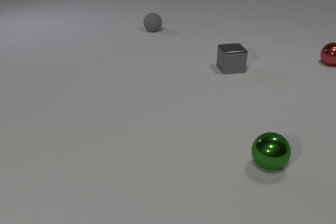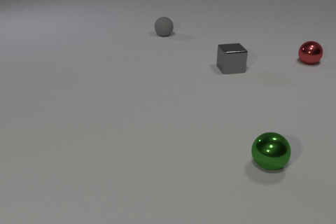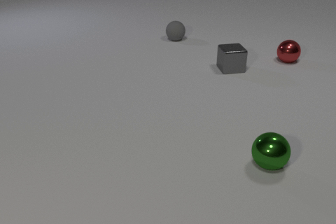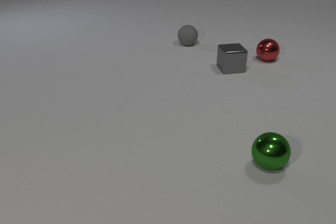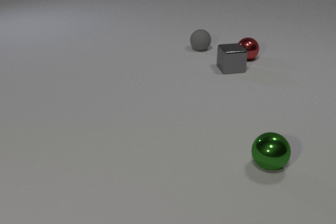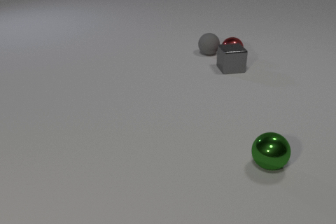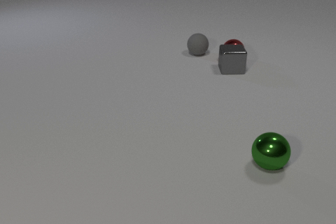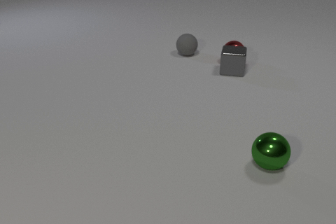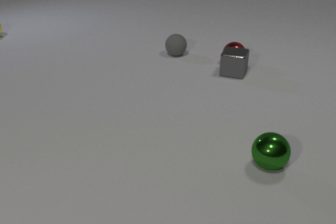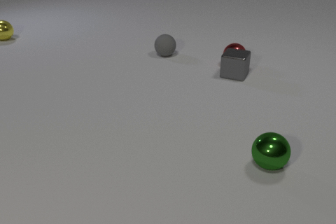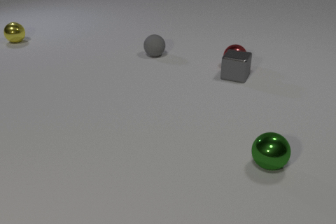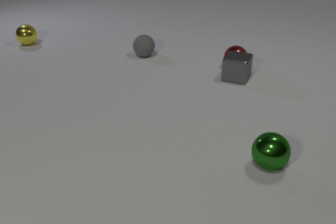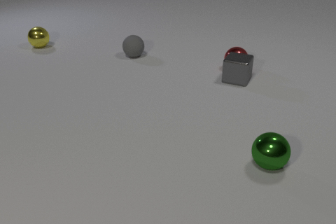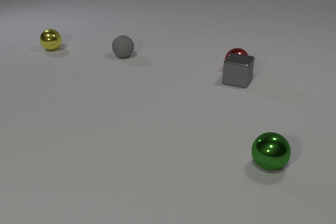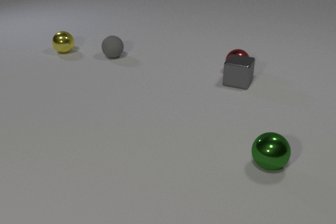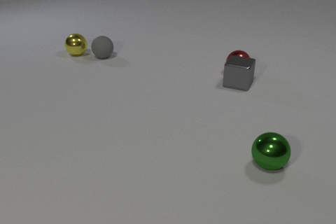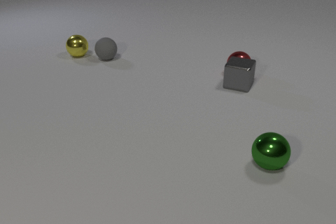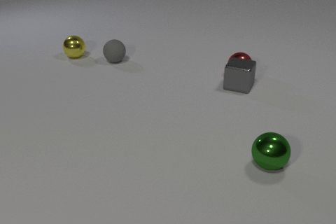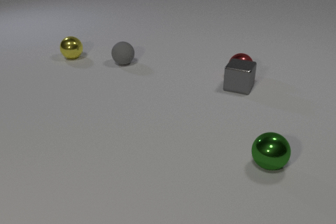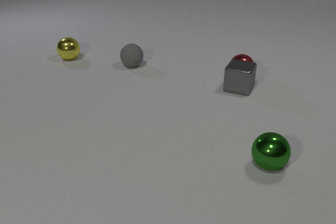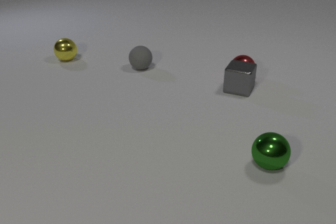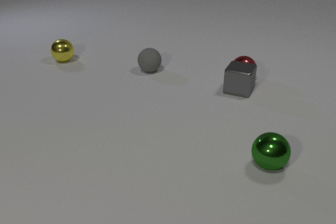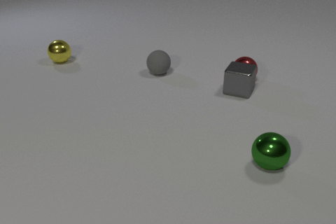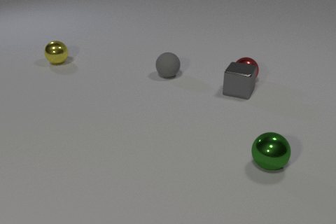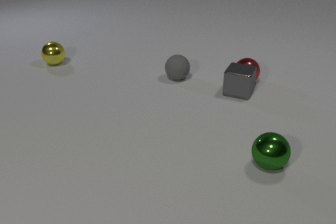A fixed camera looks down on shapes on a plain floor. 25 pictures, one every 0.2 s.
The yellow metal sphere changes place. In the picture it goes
toward the camera.
The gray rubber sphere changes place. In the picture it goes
toward the camera.
0.0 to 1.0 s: The red metal sphere rolls to the left. The gray rubber sphere rolls toward the camera and to the right. The red metal sphere and the gray rubber sphere collide.
1.0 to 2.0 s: The red metal sphere rolls toward the camera. The gray rubber sphere rolls to the left. The gray metal cube slides toward the camera, spins so that its near face slides to the left, clockwise seen from above. The yellow metal sphere comes in at the left edge, rolls toward the camera and to the right. The red metal sphere and the gray metal cube collide.
2.0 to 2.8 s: The red metal sphere rolls toward the camera. The gray rubber sphere rolls to the left. The gray metal cube slides toward the camera. The yellow metal sphere rolls to the right and toward the camera.
2.8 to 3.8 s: The red metal sphere rolls toward the camera. The gray rubber sphere rolls toward the camera and to the right. The gray metal cube slides toward the camera. The yellow metal sphere rolls toward the camera. The gray rubber sphere and the yellow metal sphere collide.
3.8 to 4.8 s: The red metal sphere rolls toward the camera and to the right. The gray rubber sphere rolls to the right and toward the camera. The gray metal cube slides toward the camera. The yellow metal sphere rolls to the left and toward the camera.
What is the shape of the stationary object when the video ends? sphere.
Are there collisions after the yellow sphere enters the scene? yes.
Are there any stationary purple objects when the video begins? no.
